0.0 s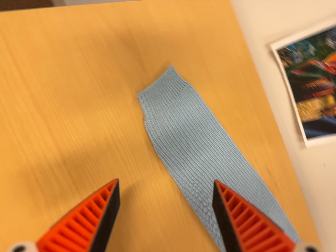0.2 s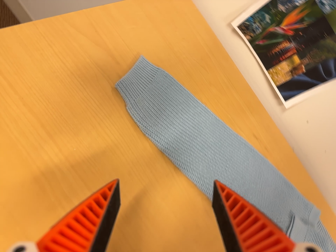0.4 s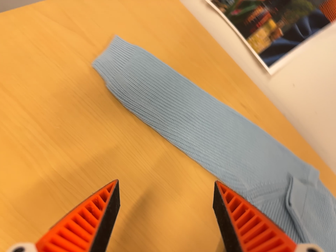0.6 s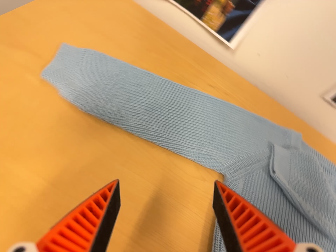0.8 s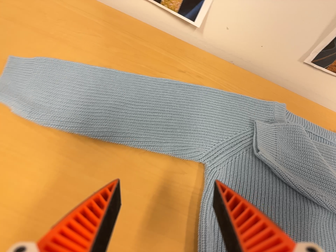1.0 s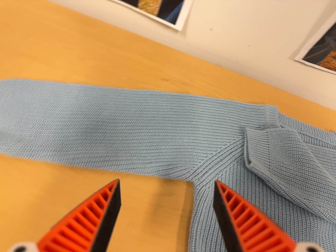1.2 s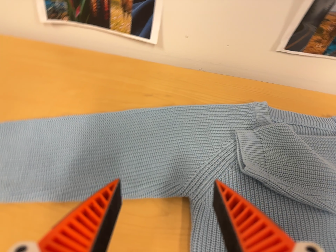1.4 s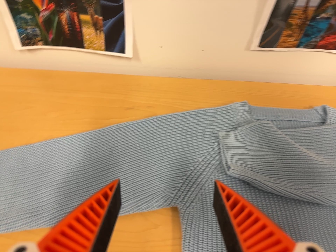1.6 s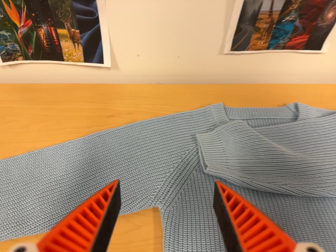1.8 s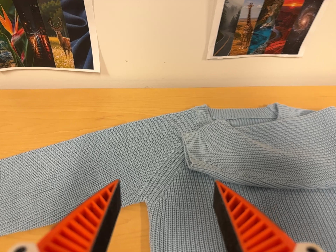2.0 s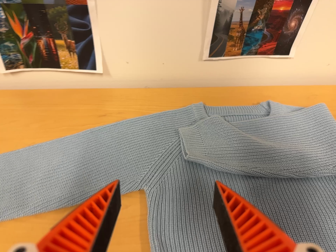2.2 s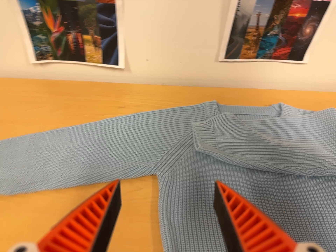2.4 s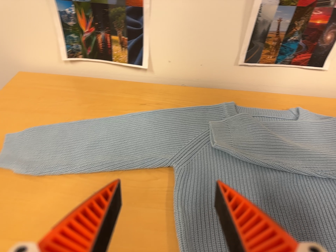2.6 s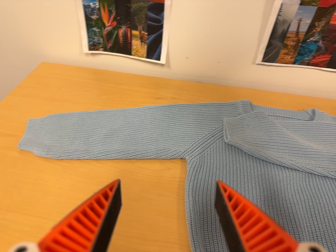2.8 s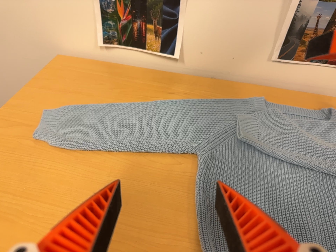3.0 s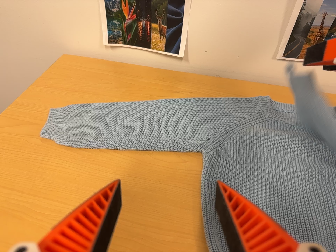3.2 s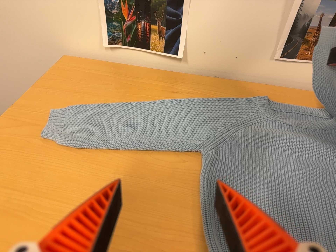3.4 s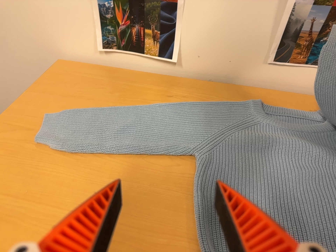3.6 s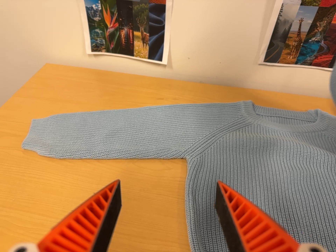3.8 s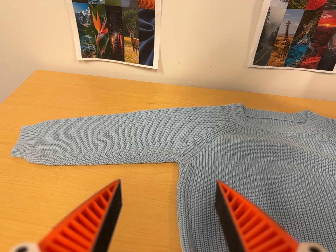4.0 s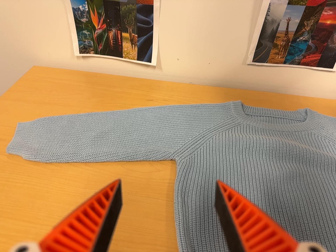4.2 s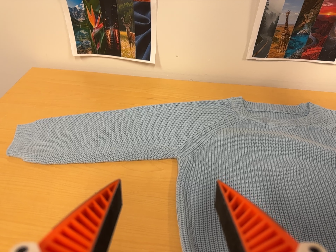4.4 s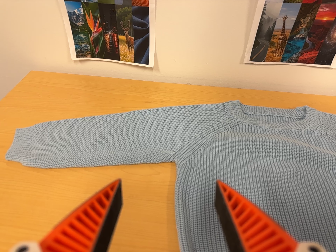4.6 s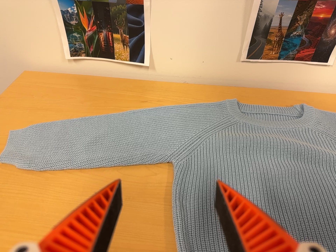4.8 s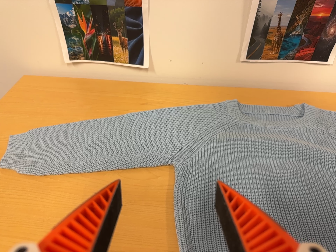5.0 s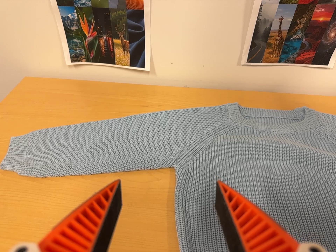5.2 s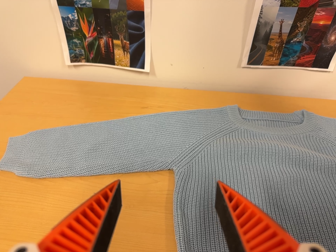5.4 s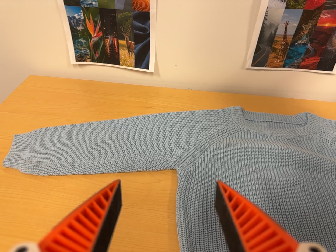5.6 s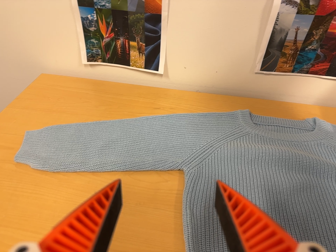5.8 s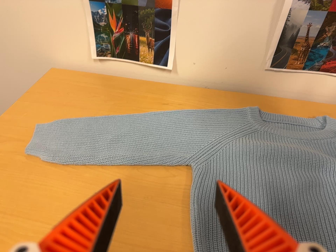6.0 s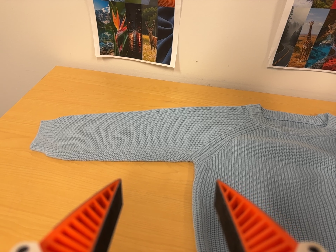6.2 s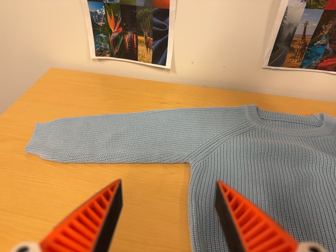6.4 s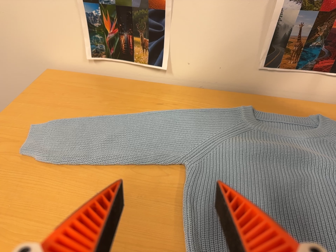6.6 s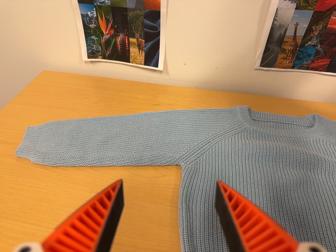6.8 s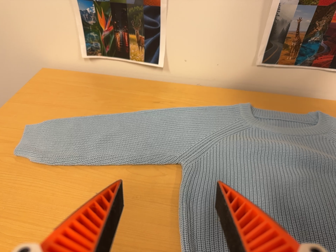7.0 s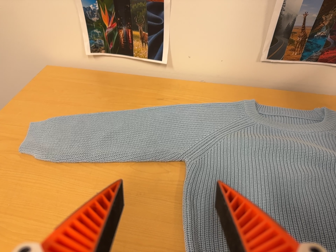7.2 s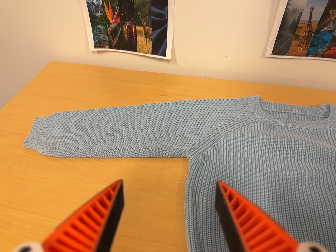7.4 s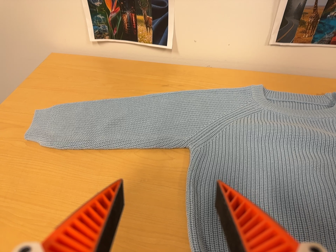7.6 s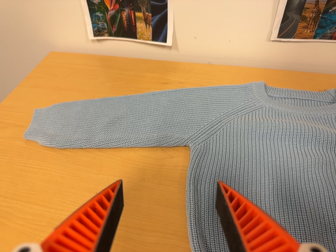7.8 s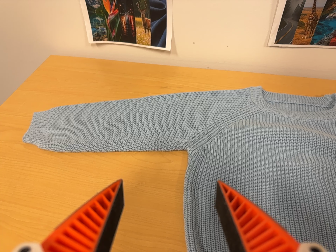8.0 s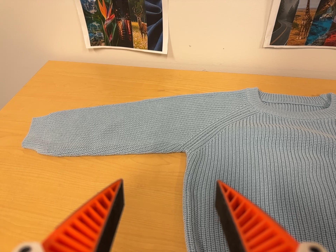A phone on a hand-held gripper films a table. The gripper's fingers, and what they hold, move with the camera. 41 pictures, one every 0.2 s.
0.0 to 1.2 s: The camera travels to its right, about 22 cm, so close, fixed things drift to the left. It rolls about its line of sight by about 55 degrees, and the scene rotates counterclockwise.
1.2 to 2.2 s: The camera travels backward, to its right and toward the bottom of its view, about 14 cm, so what stands in front gets smaller. Its aim tips toward the top of its view by about 10 degrees.
2.2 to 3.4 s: The camera travels backward and toward the bottom of its view, about 6 cm, so what stands in front gets smaller.
3.4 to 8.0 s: The camera travels to its right, about 5 cm.
The film runs backward here.
